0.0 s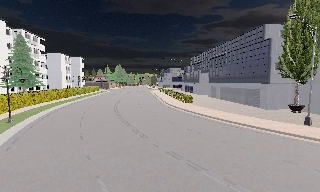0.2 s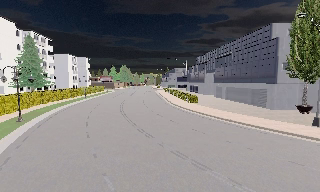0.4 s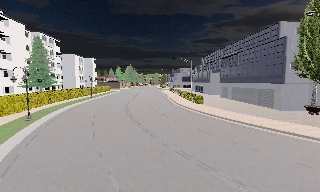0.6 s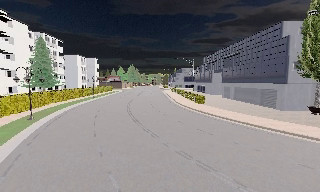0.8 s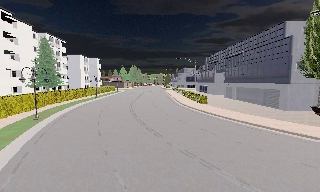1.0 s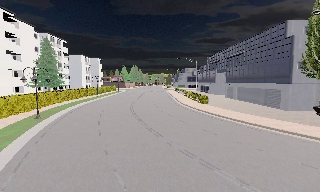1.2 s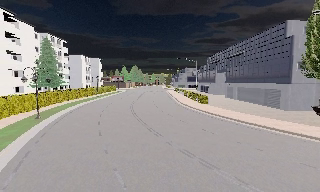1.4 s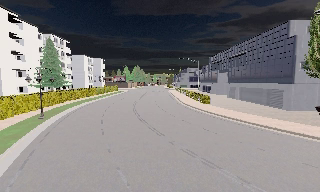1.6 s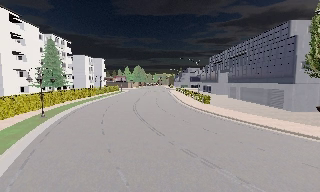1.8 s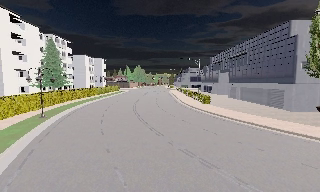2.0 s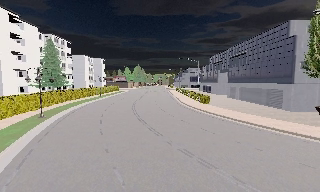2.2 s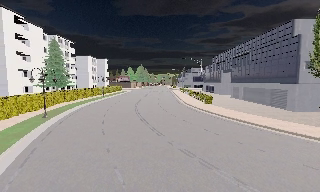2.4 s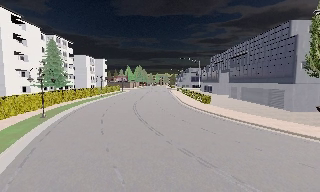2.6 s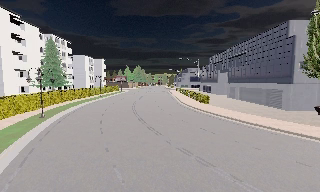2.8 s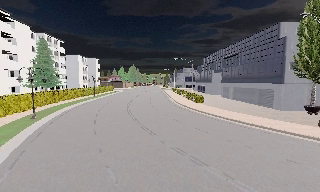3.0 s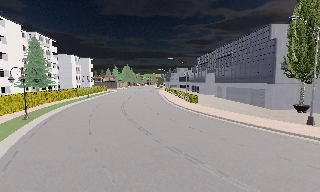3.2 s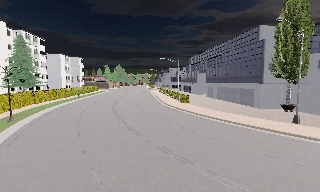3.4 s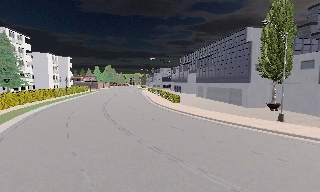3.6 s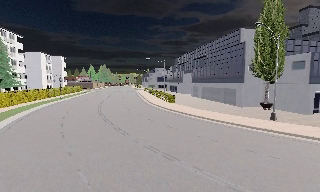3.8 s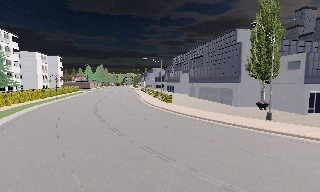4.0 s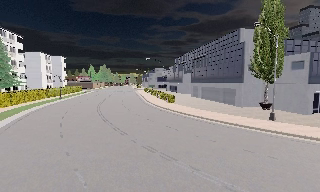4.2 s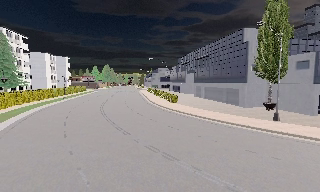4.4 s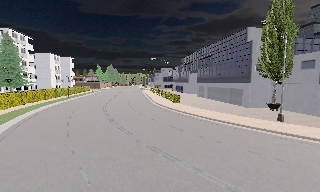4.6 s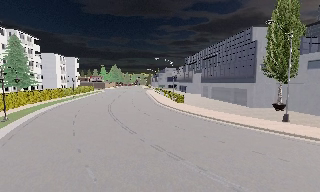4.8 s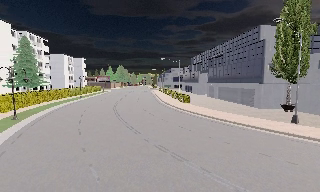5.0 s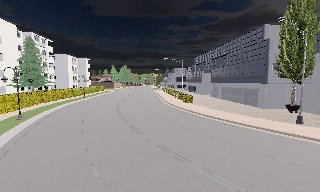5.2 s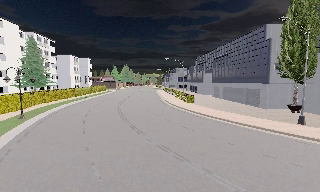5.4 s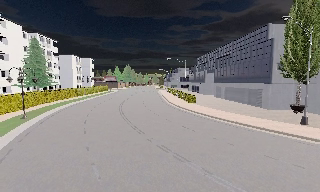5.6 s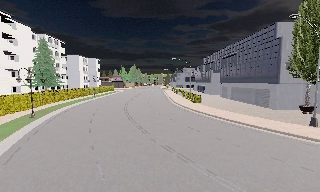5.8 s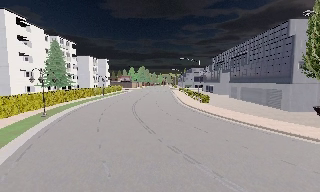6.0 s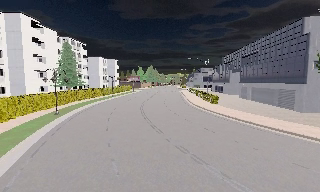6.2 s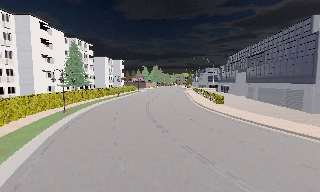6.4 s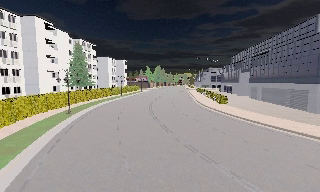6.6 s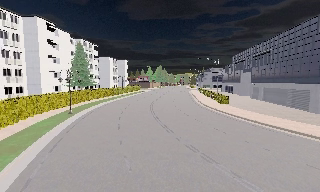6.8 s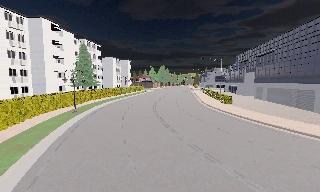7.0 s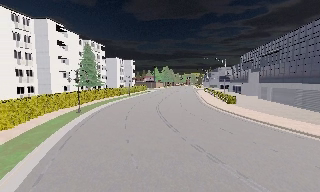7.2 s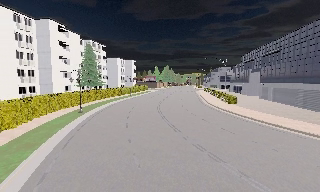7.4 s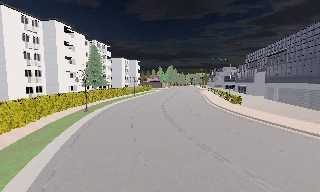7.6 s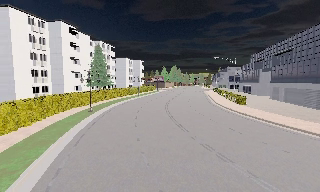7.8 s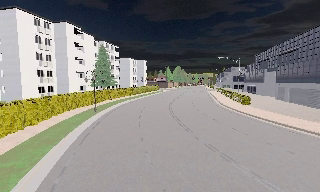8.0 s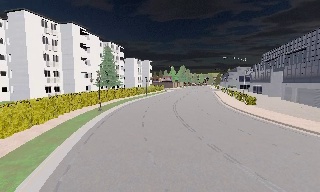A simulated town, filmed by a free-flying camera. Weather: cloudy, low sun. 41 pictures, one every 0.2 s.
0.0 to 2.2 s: The camera shifts only a little, or ends up much as it began.
2.2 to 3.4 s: The camera swings to its right by about 10 degrees, and the scene slides to the left.
3.4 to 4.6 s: The camera shifts only a little, or ends up much as it began.
4.6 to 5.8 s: The camera travels to its right, about 0.5 m.
5.8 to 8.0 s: The scene slides to the right, as the camera pans about 15 degrees to its left. It travels backward, about 0.5 m, so what stands in front gets smaller.
The film runs forward here.
